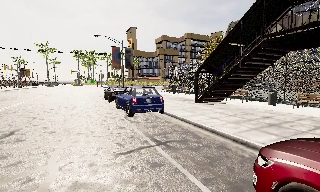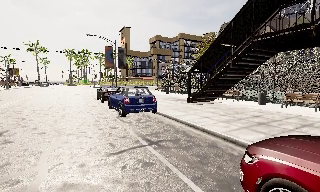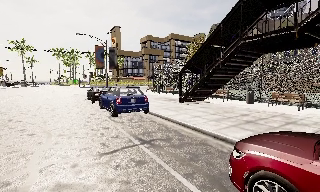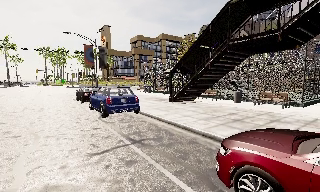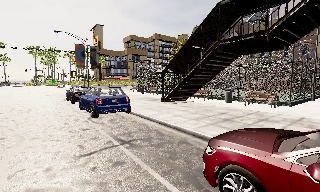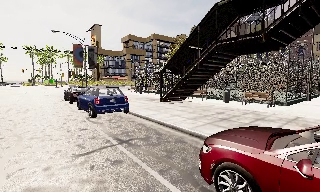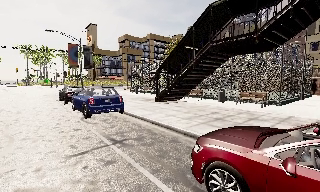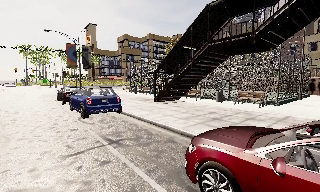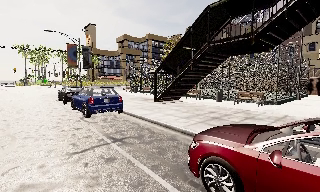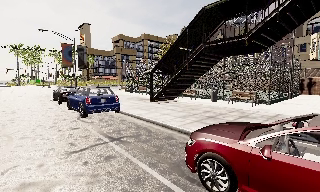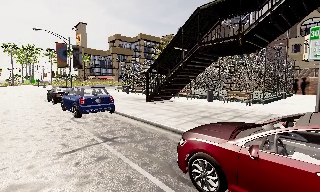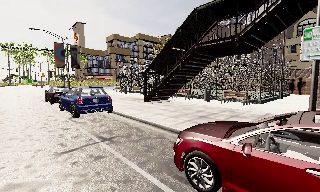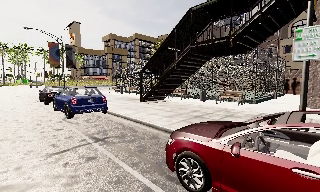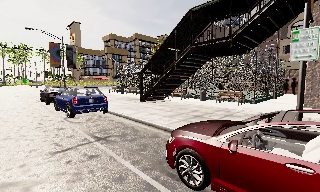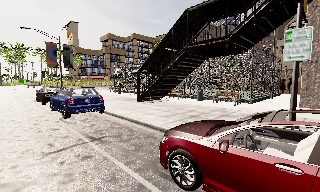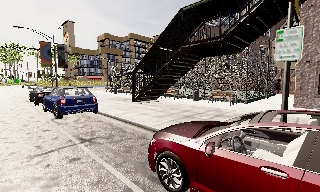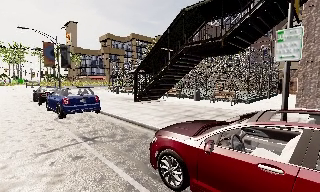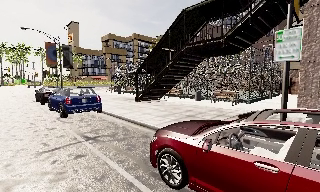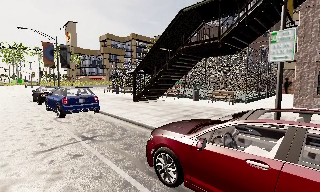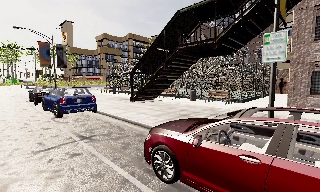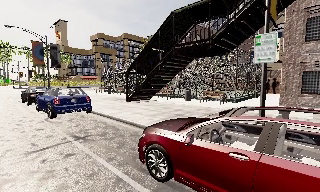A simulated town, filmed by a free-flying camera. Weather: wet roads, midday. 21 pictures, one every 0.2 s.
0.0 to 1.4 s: The camera pans to its right, which is clockwise from overhead, by about 15 degrees.
1.4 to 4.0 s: The camera travels backward and to its right, about 1 m, so what stands in front gets smaller.
The film runs backward here.
